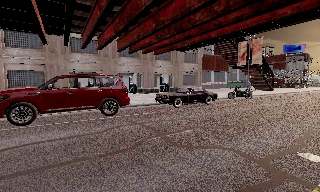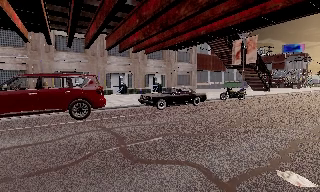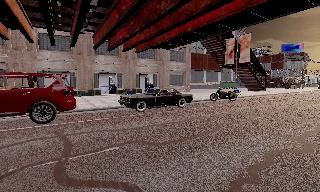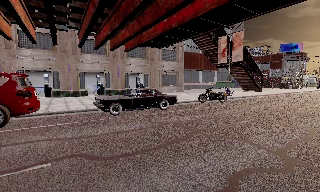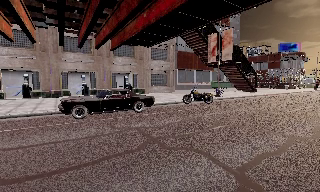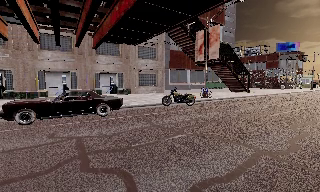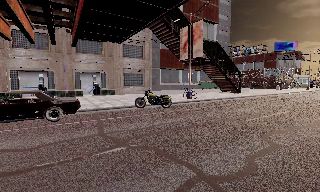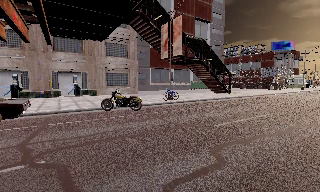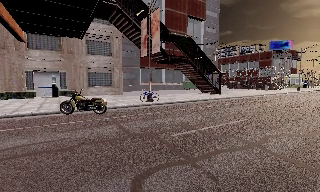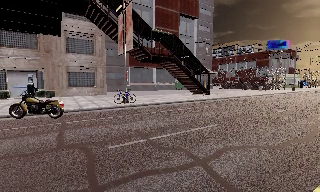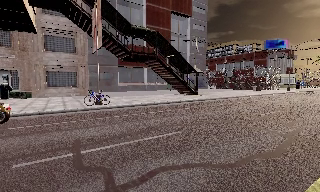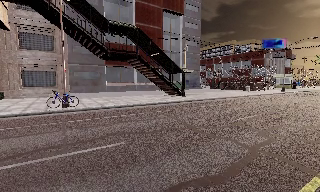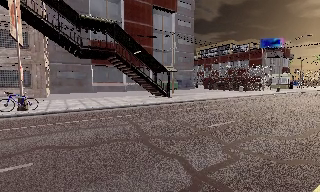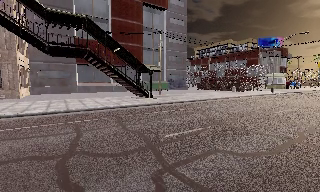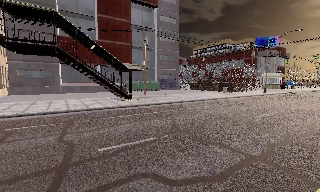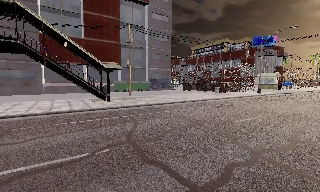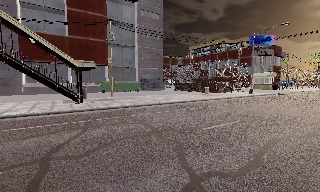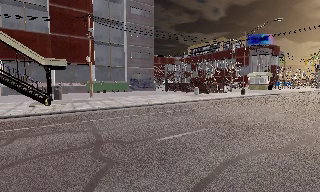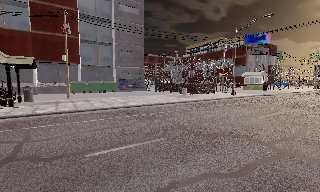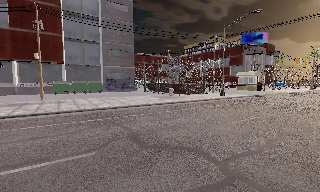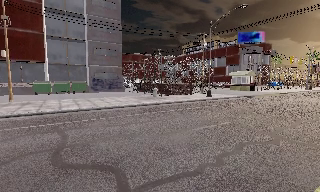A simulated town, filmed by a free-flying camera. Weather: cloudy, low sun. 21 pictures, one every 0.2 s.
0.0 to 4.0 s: The camera travels to its right and forward, about 35 m, so close, fixed things drift to the left.
The film runs backward here.
